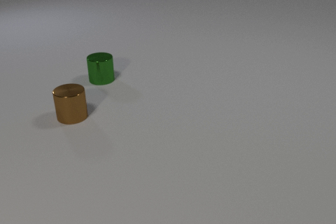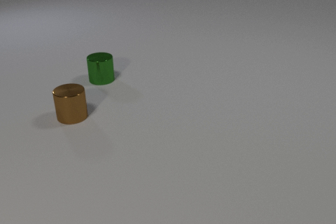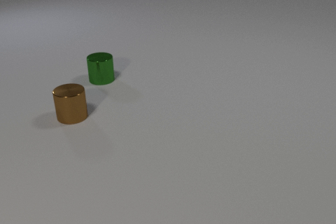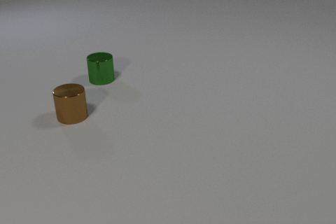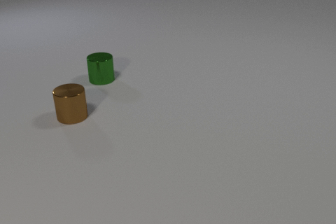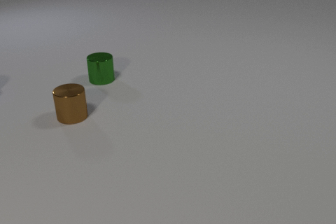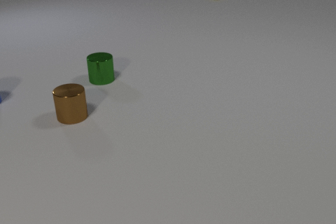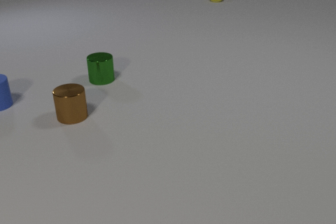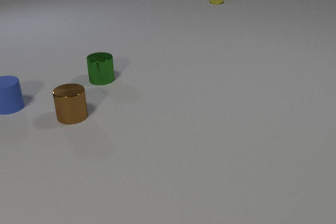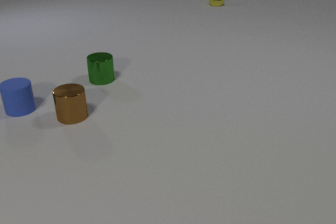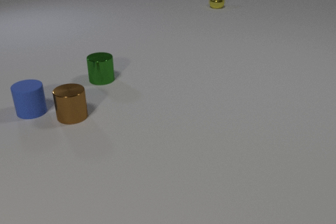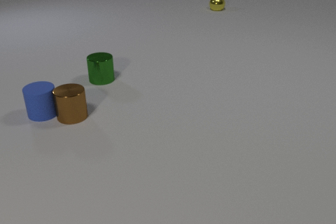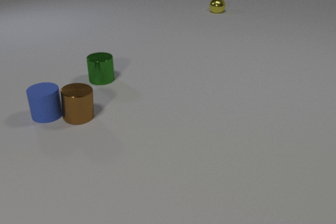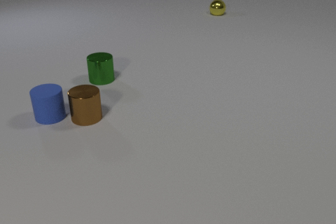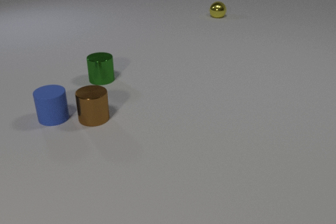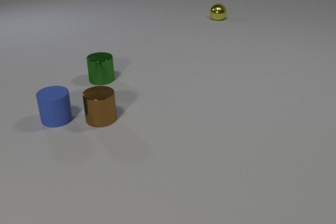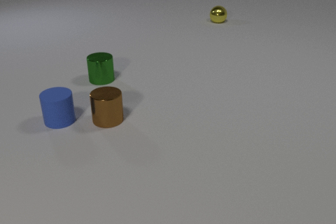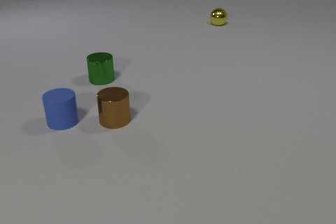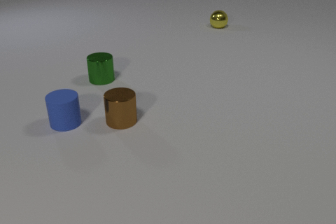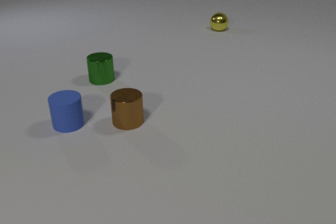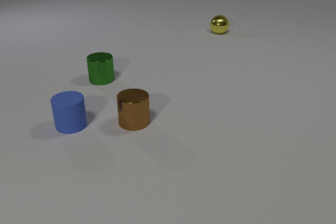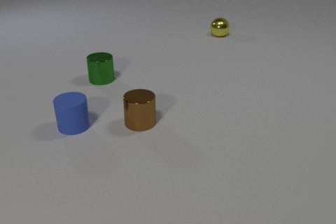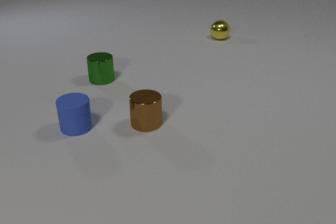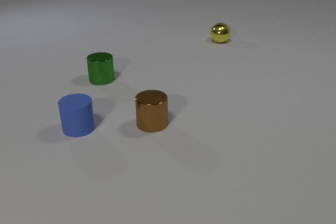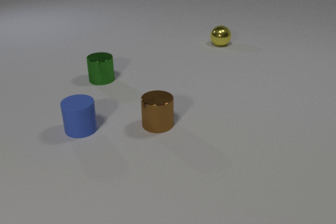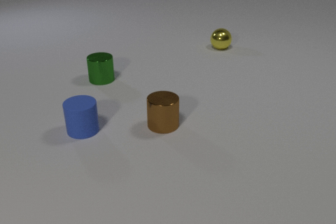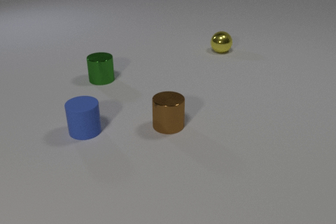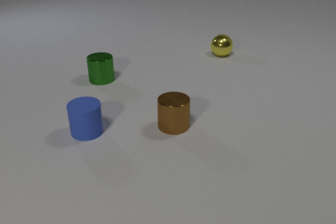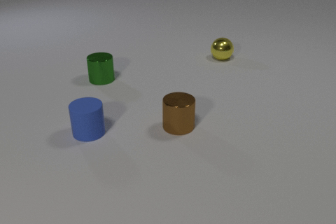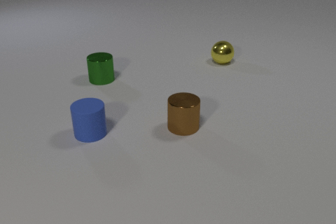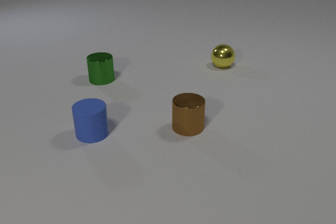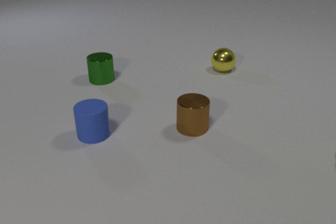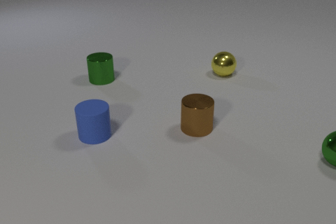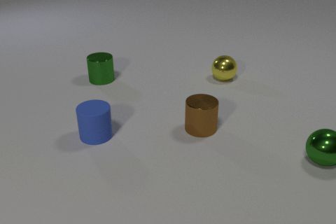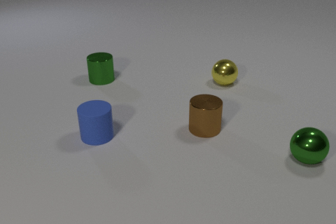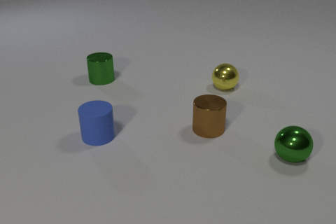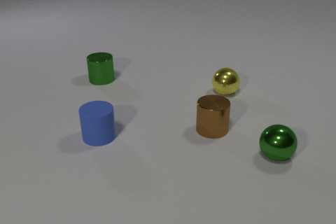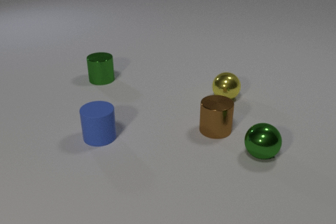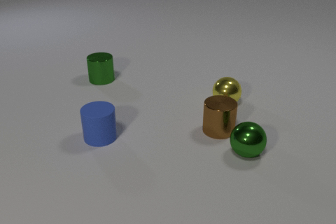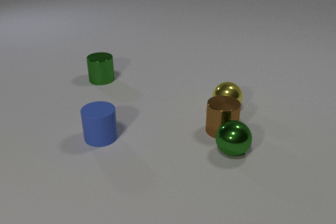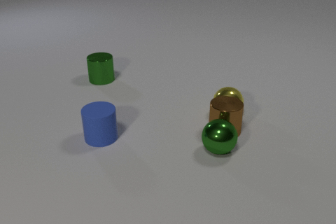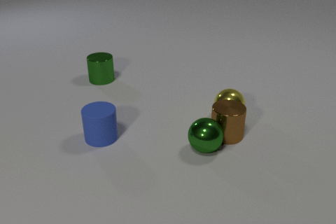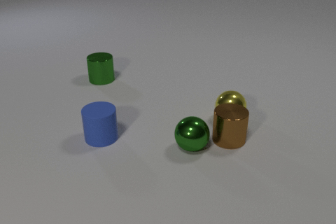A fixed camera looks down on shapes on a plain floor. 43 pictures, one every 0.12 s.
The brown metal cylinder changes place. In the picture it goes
to the right.
The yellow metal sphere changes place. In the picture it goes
toward the camera.
0.00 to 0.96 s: The blue rubber cylinder comes in at the left edge, slides to the right and toward the camera. The yellow metal sphere comes in at the top edge, rolls toward the camera.
0.96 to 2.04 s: The blue rubber cylinder slides to the right and toward the camera. The brown metal cylinder slides to the right. The yellow metal sphere rolls toward the camera. The blue rubber cylinder and the brown metal cylinder collide.
2.04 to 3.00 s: The blue rubber cylinder slides toward the camera and to the right. The brown metal cylinder slides to the right. The yellow metal sphere rolls toward the camera.
3.00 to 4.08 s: The blue rubber cylinder slides to the right and toward the camera. The brown metal cylinder slides to the right. The green metal sphere comes in at the right edge, rolls to the left. The yellow metal sphere rolls toward the camera.
4.08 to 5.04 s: The brown metal cylinder slides to the right and toward the camera. The green metal sphere rolls to the left. The yellow metal sphere rolls toward the camera. The brown metal cylinder and the yellow metal sphere collide.
Are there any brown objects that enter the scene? no.
What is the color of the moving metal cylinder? brown.
How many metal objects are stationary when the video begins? 2.
